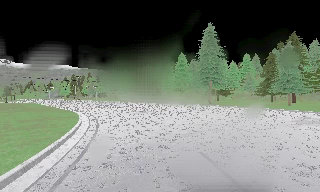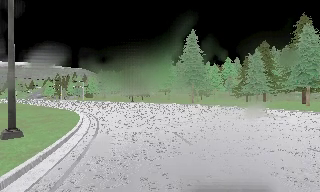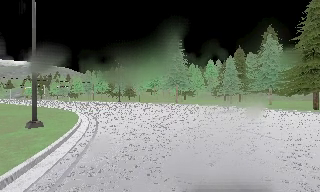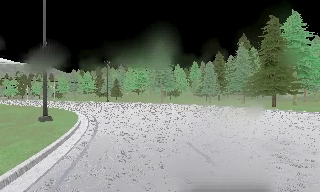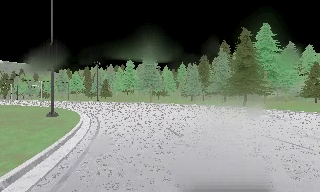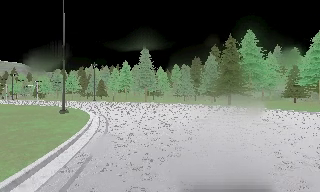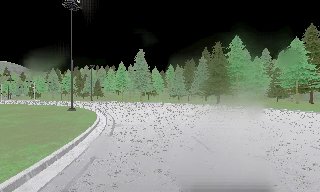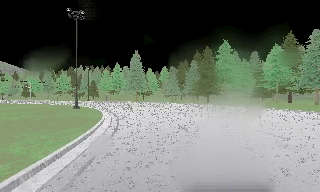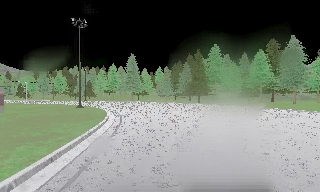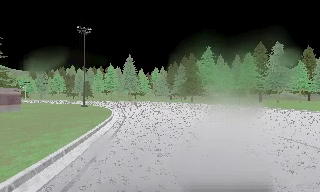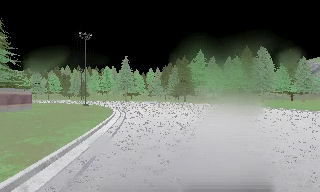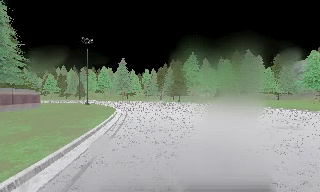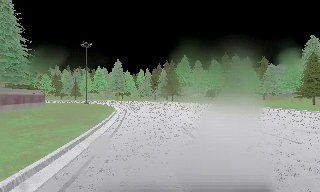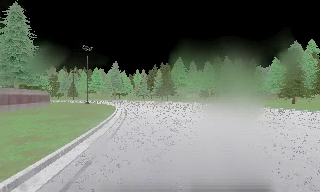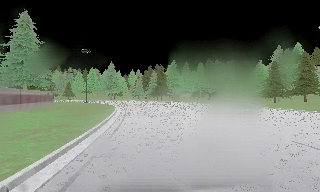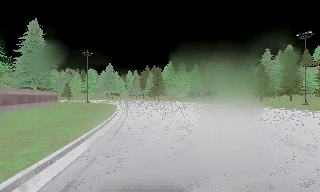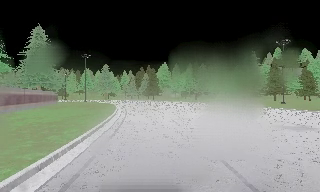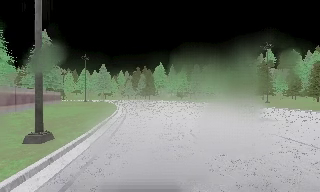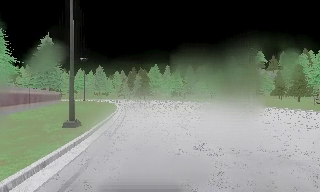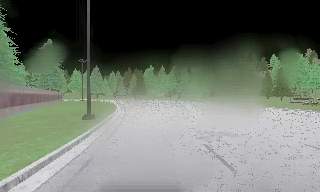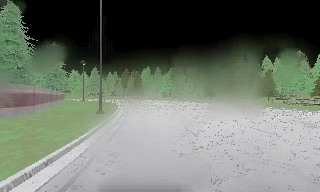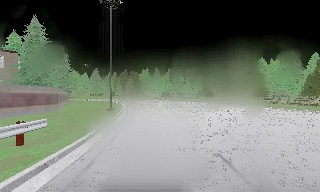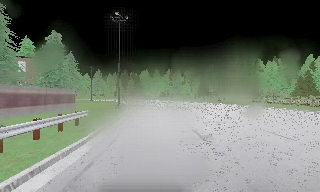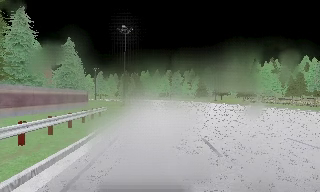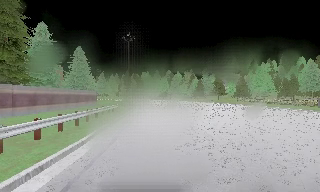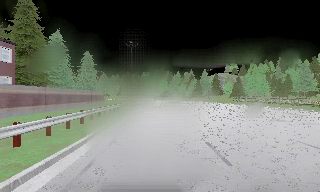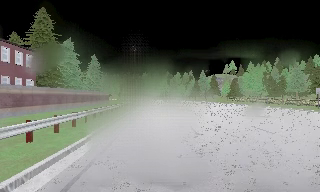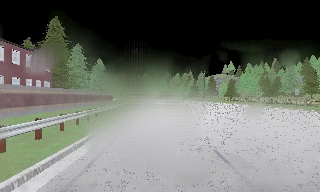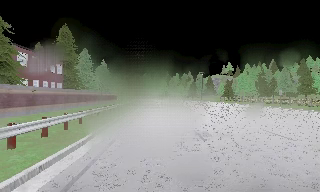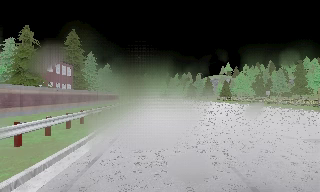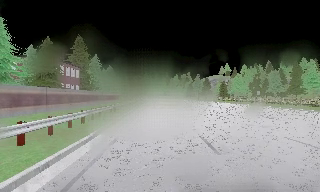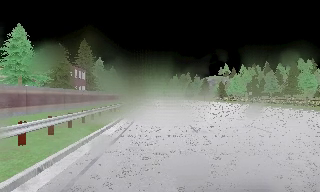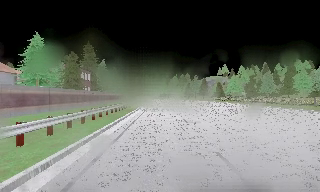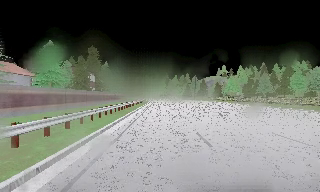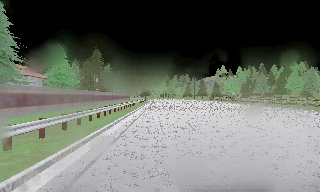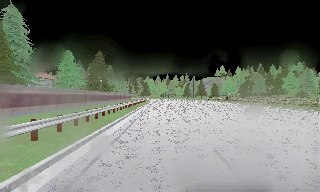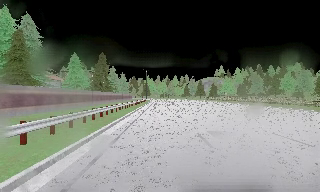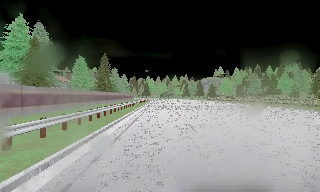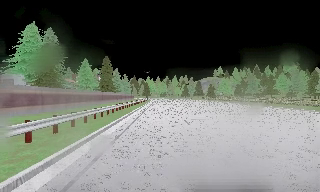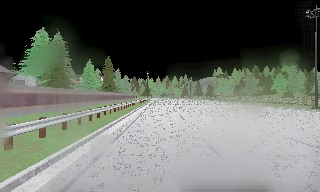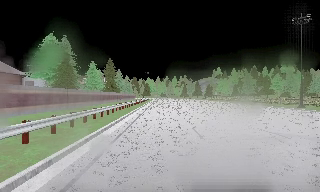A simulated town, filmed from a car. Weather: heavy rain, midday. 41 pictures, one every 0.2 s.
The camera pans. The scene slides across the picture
to the left.
The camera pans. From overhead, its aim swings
clockwise.
0.0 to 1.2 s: The camera swings to its right by about 20 degrees, and the scene slides to the left. It travels backward, about 16 m, so what stands in front gets smaller.
1.2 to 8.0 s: The camera pans to its right, which is clockwise from overhead, by about 25 degrees. It travels backward, about 95 m, so what stands in front gets smaller.
The film runs backward here.
